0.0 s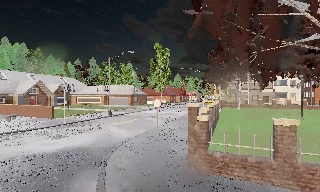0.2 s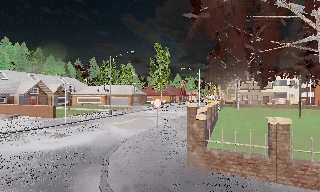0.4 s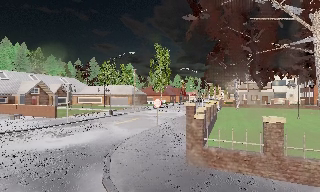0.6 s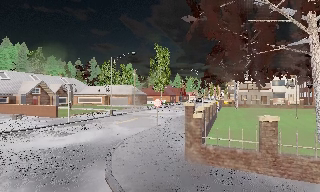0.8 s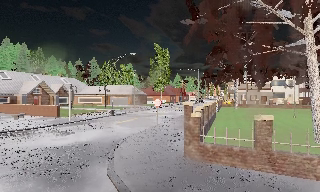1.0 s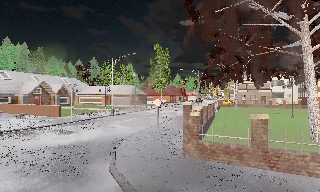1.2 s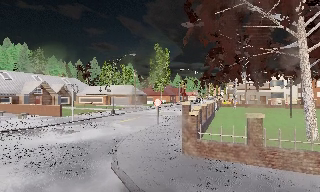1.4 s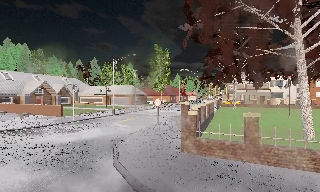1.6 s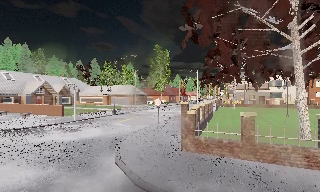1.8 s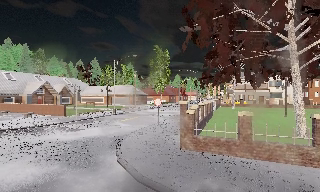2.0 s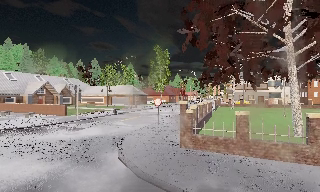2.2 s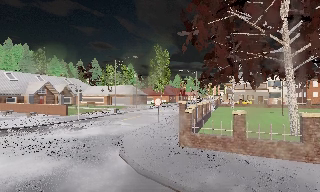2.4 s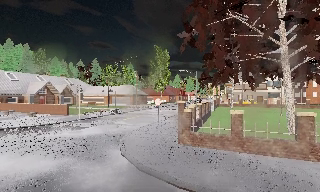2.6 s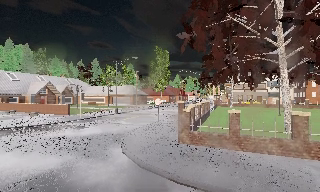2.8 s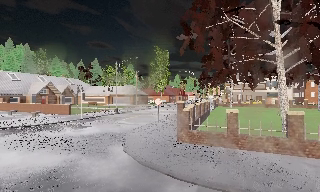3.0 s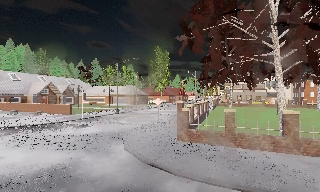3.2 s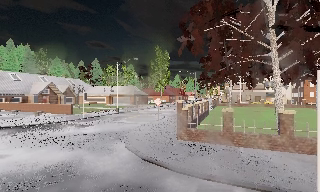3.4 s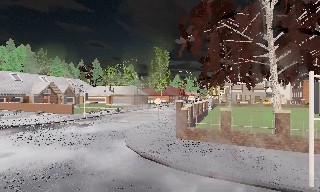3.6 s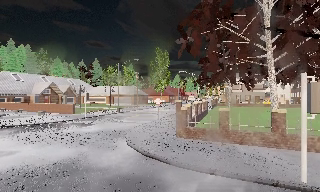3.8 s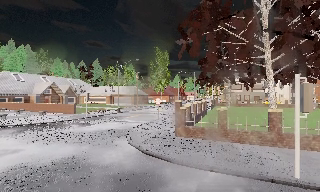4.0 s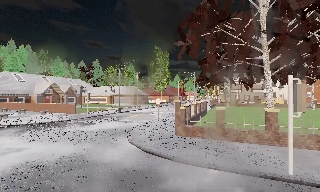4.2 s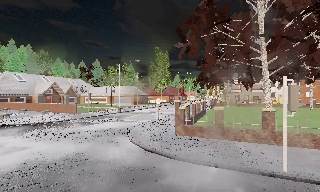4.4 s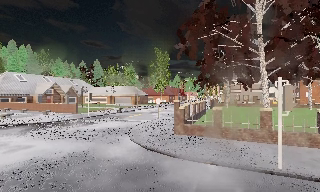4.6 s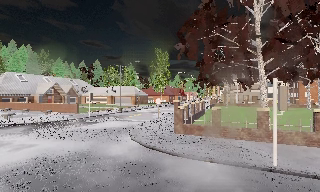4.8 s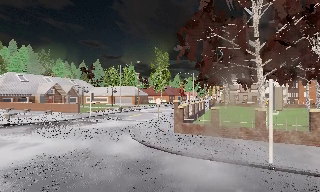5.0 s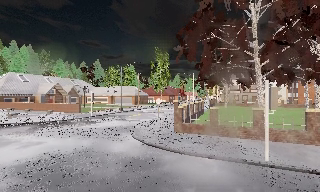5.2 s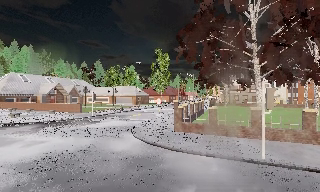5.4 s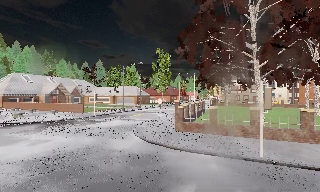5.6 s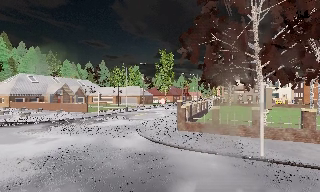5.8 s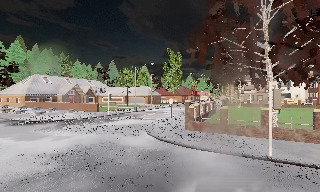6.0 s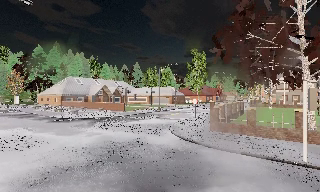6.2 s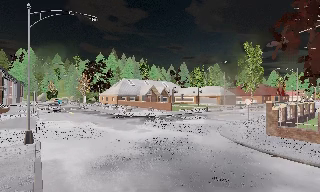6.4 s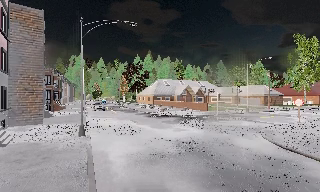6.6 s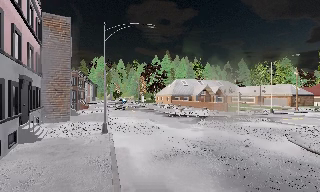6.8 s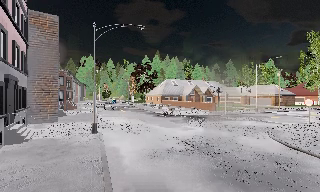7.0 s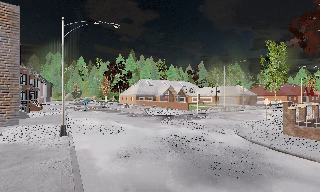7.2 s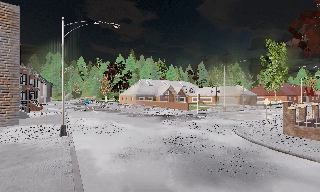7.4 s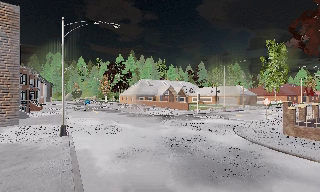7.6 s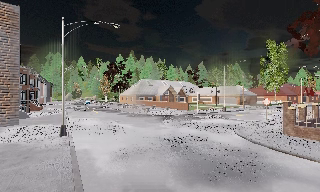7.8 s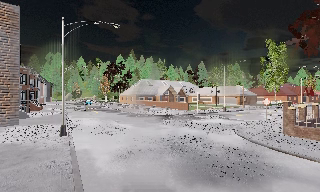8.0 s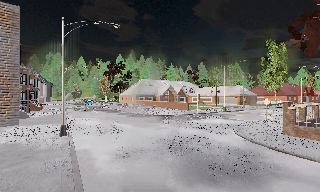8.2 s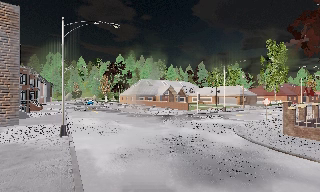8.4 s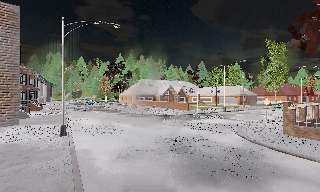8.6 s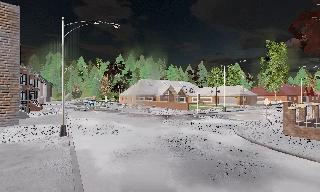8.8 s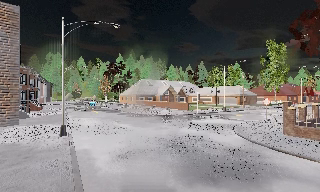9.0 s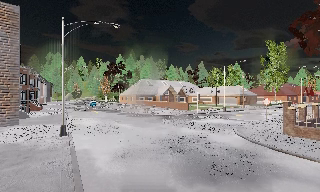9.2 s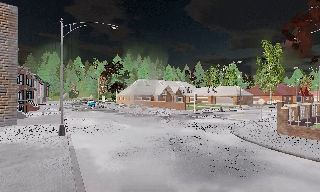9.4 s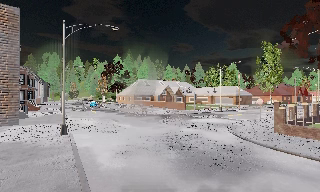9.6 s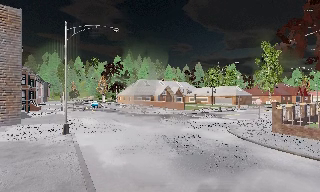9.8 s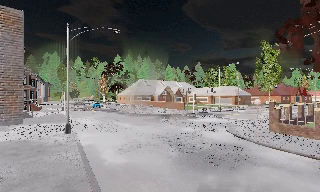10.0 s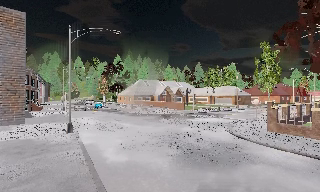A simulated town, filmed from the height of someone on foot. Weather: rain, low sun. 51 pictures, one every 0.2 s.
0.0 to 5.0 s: The camera travels backward, about 6 m, so what stands in front gets smaller.
5.0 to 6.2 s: The camera swings to its left by about 30 degrees, and the scene slides to the right. It travels backward, about 1.5 m, so what stands in front gets smaller.
6.2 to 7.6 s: The camera travels backward, about 1 m, so what stands in front gets smaller. It loses speed.
7.6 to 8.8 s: The camera keeps its place and its aim.
8.8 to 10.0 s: The camera travels backward, about 1 m, so what stands in front gets smaller.
The film runs backward here.
